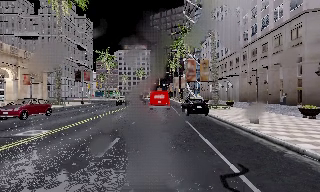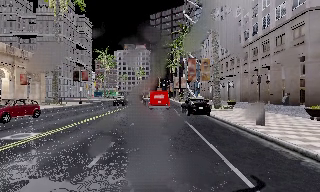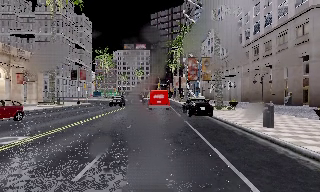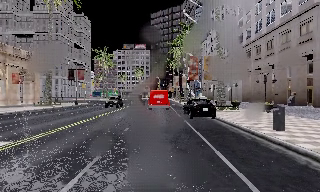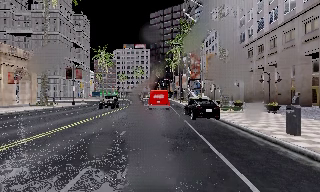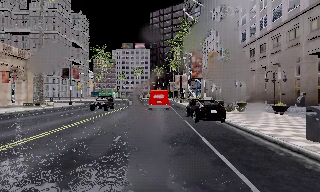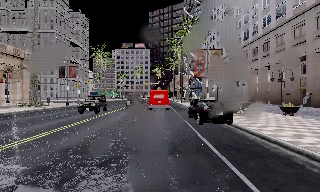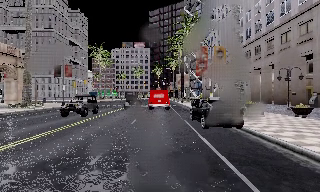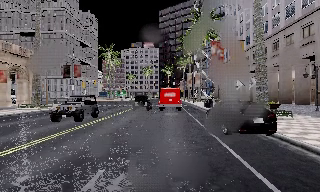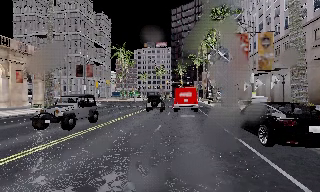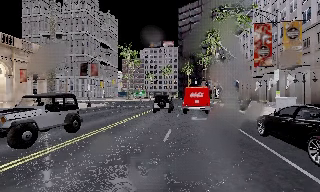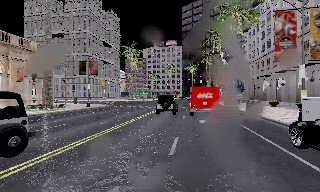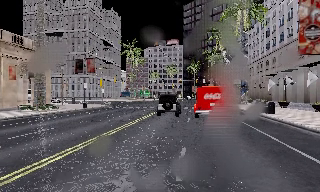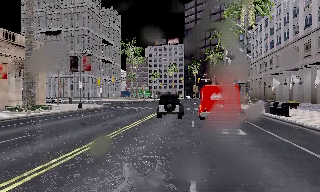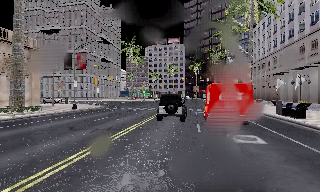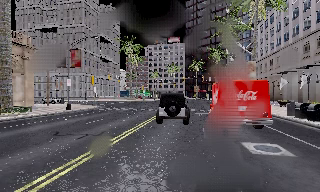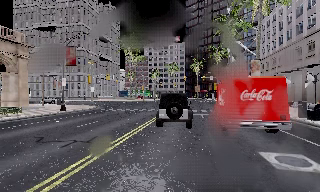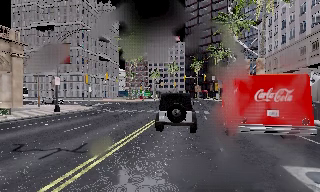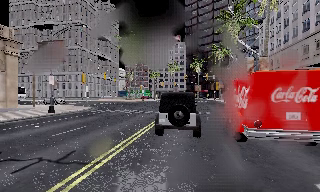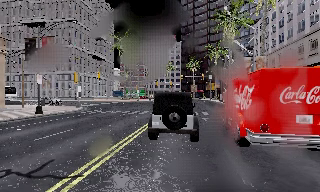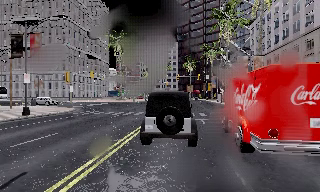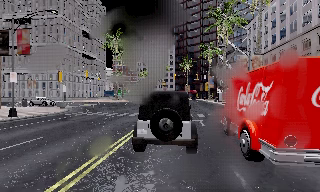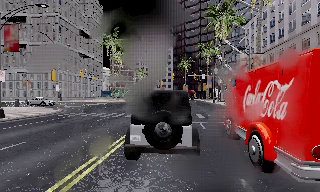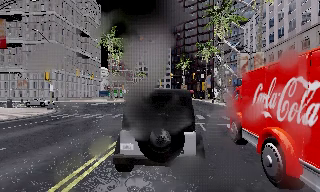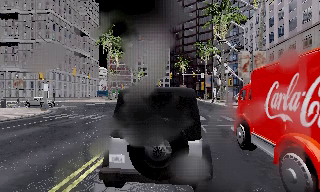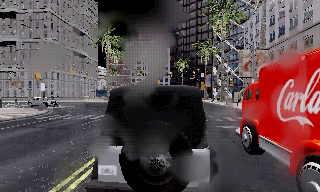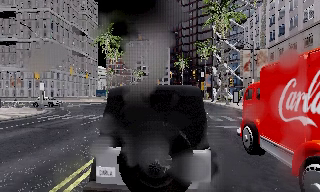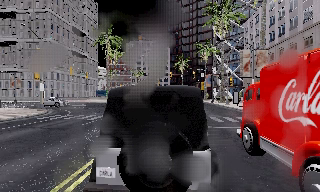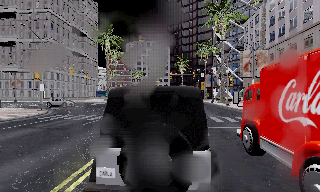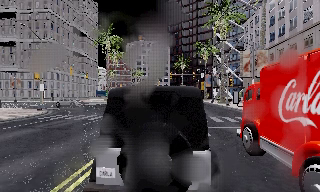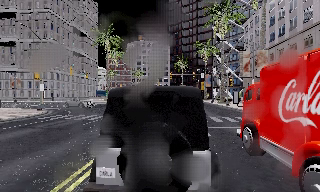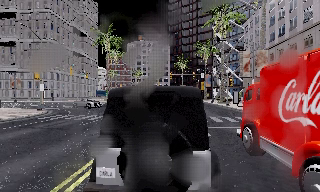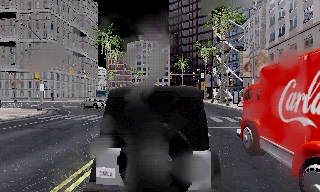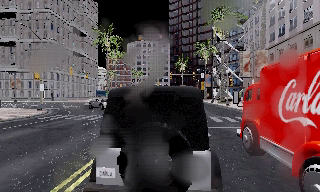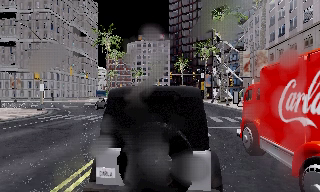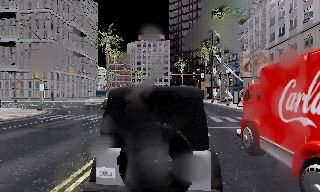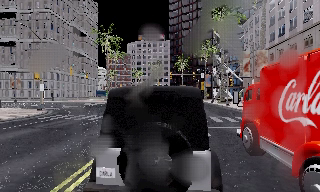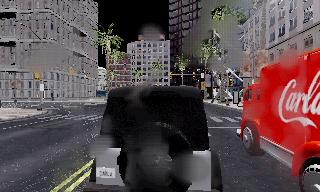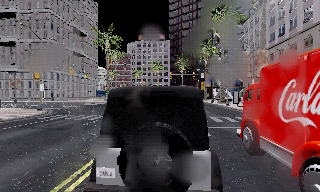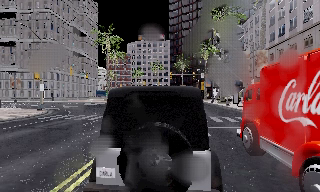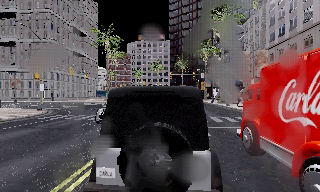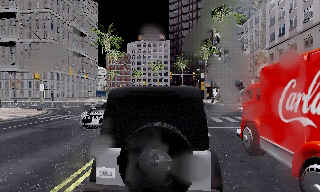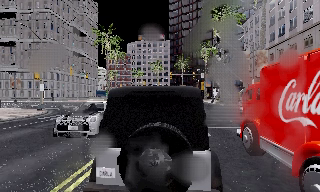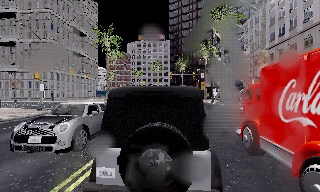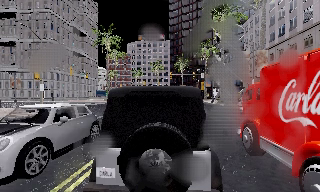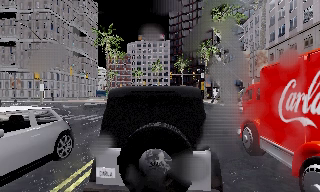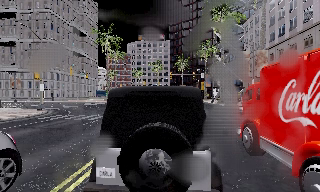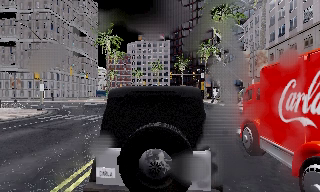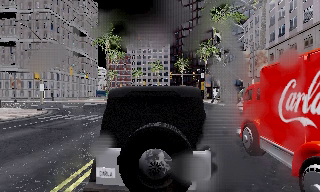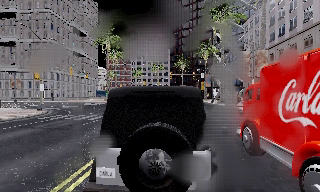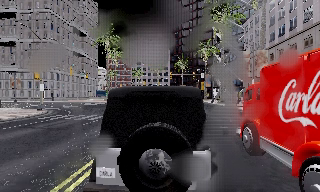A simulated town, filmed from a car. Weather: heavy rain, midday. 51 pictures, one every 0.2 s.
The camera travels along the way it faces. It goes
forward.
0.0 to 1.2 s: The camera travels forward, about 5 m, so what stands in front looms larger.
1.2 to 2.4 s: The camera pans to its left, which is counterclockwise from overhead, by about 10 degrees. It travels forward, about 8 m, so what stands in front looms larger.
2.4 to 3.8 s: The camera travels forward, about 7 m, so what stands in front looms larger. It loses speed.
3.8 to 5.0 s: The camera travels forward, about 3.5 m, so what stands in front looms larger.
5.0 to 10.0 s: The camera keeps its place and its aim.
The film runs forward here.
